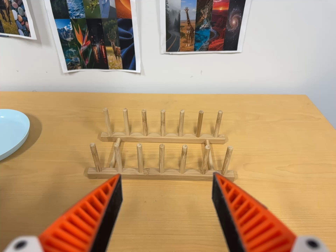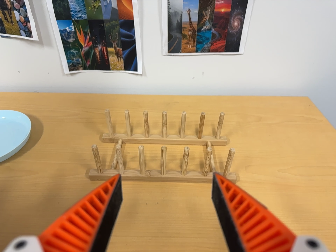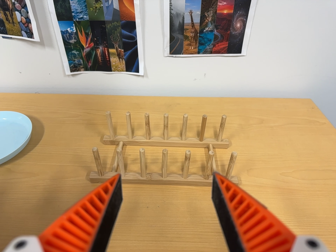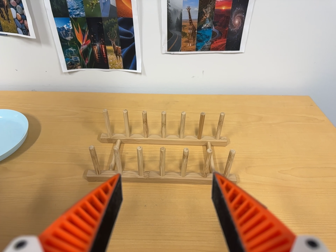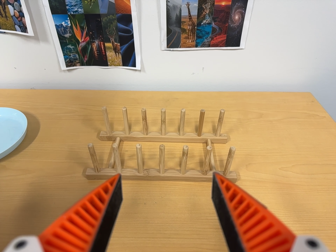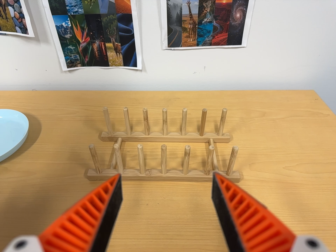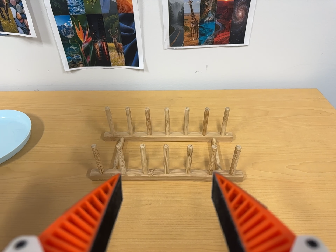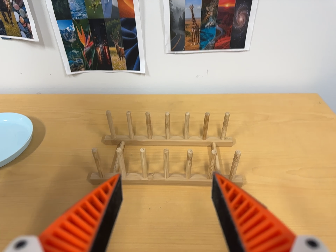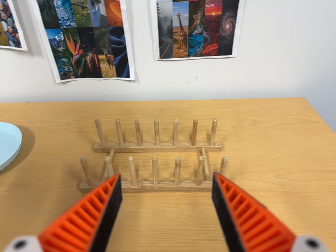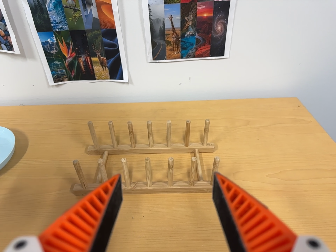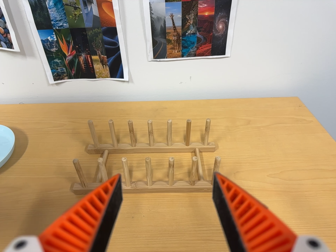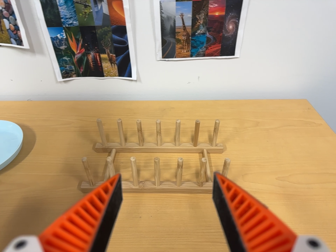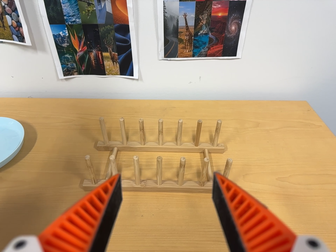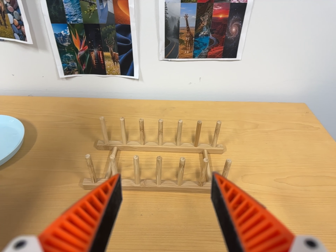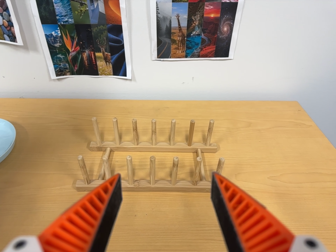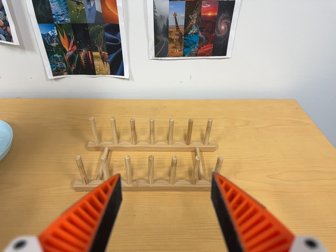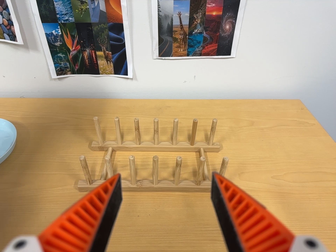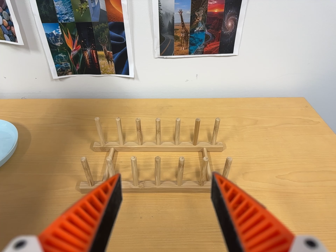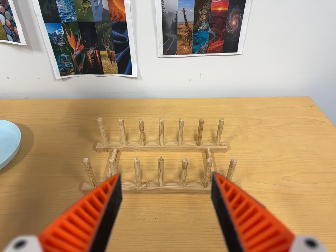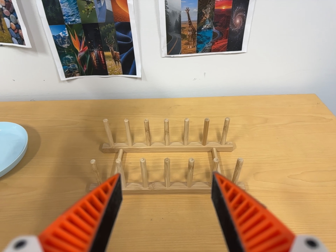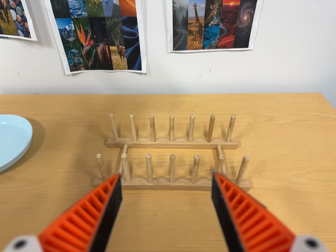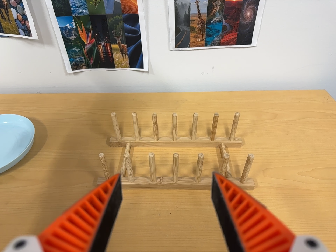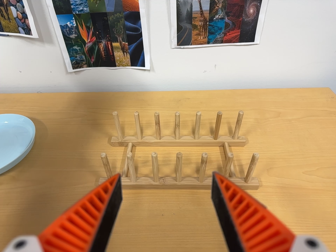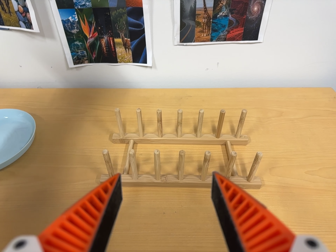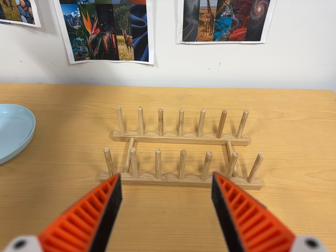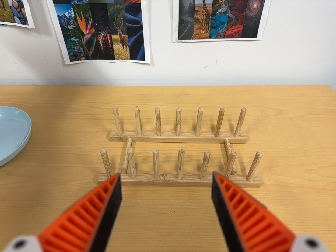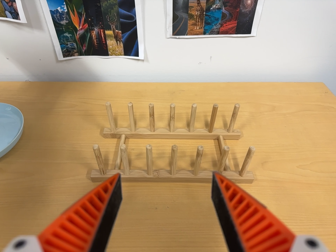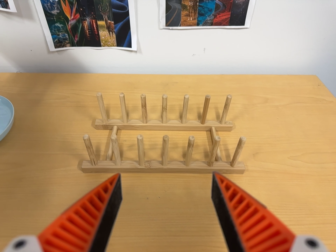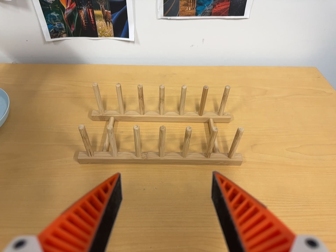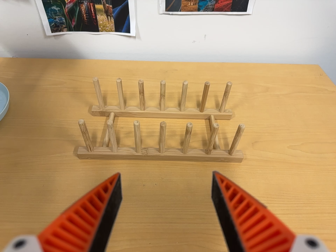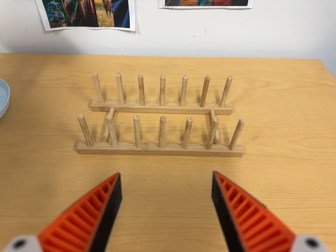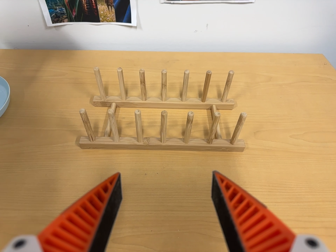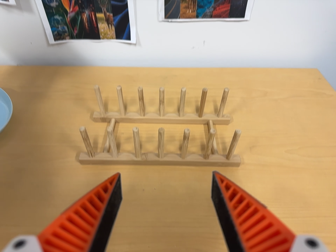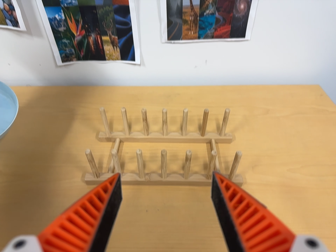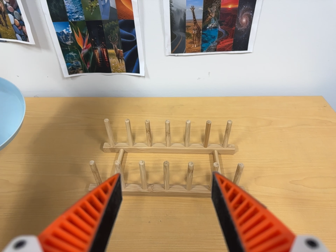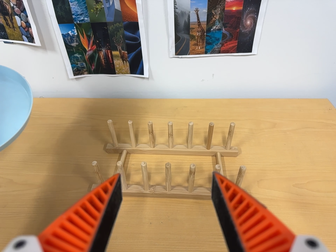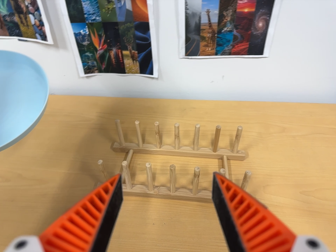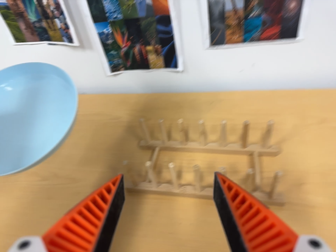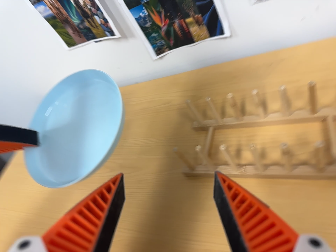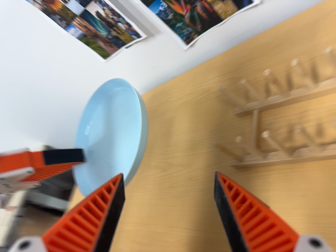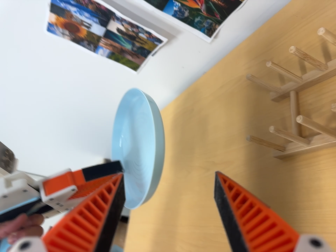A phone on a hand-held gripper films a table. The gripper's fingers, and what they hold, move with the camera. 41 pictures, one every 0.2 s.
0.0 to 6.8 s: The camera shifts only a little, or ends up much as it began.
6.8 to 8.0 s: The camera swings to its left by about 55 degrees, and the scene slides to the right. It travels to its right and toward the top of its view, about 16 cm. Its aim tips toward the bottom of its view by about 10 degrees. It rolls about its line of sight by about 30 degrees, and the scene rotates counterclockwise.
The film runs forward here.
